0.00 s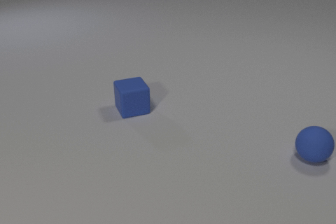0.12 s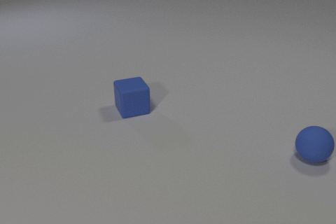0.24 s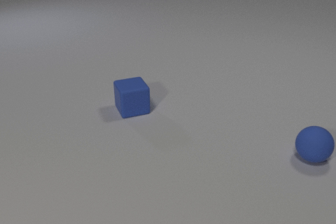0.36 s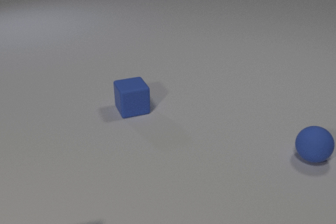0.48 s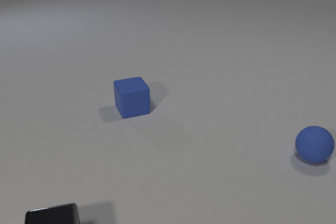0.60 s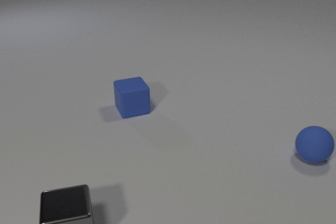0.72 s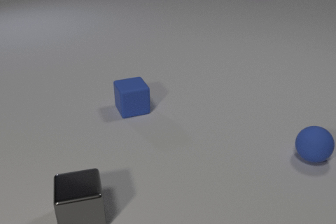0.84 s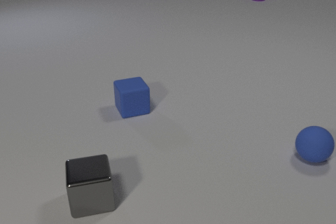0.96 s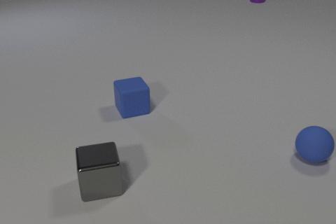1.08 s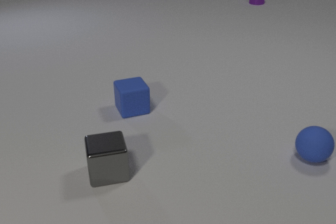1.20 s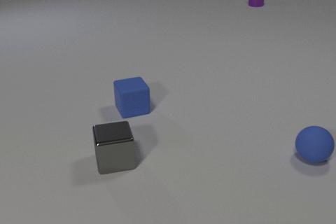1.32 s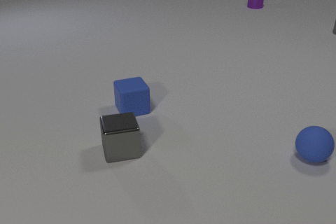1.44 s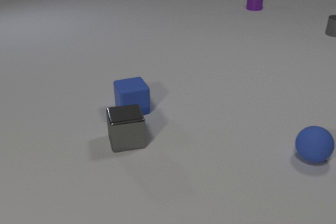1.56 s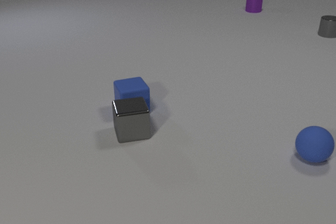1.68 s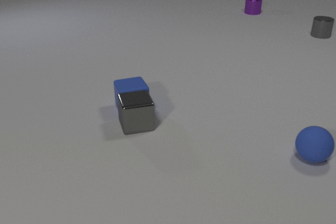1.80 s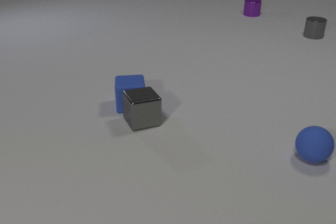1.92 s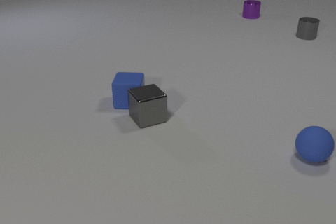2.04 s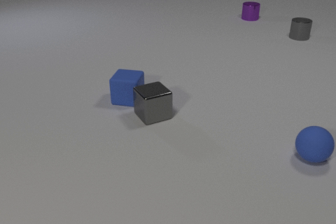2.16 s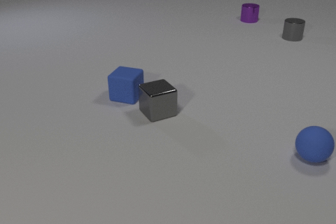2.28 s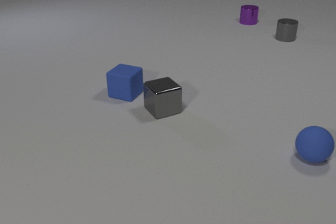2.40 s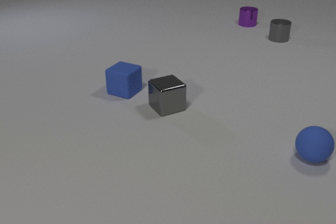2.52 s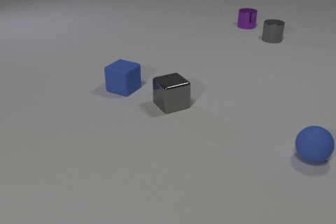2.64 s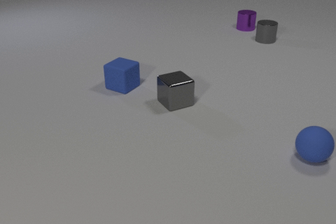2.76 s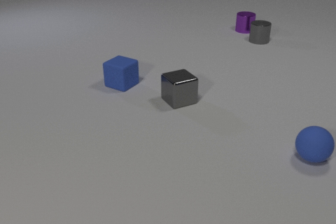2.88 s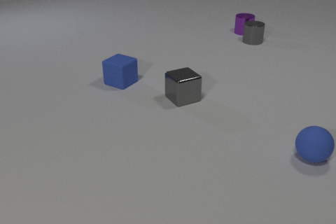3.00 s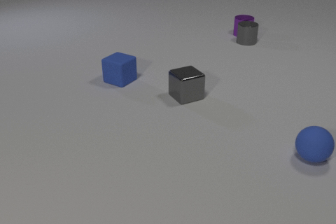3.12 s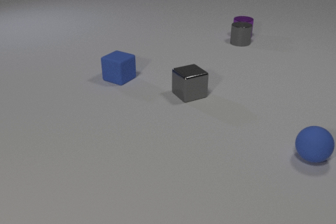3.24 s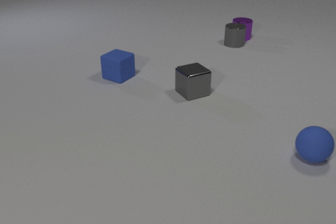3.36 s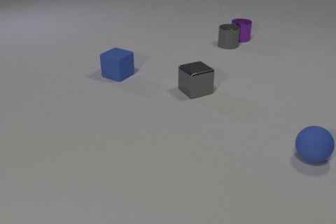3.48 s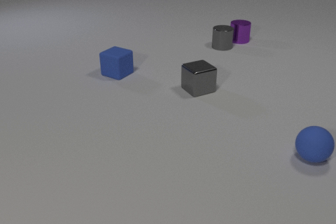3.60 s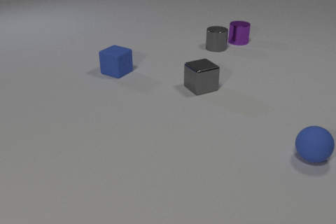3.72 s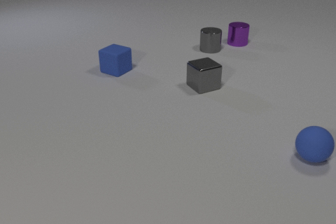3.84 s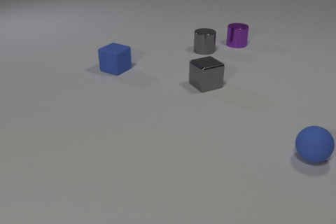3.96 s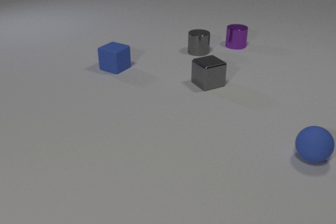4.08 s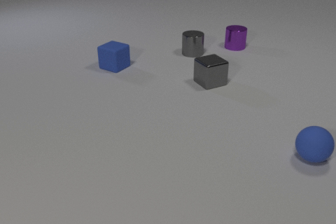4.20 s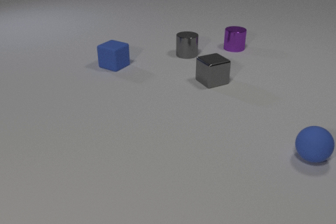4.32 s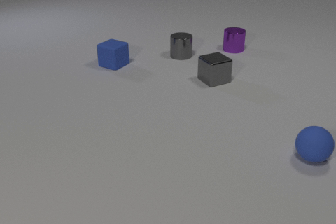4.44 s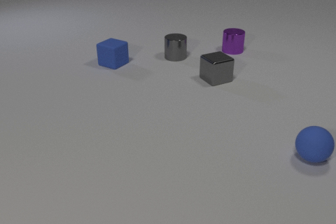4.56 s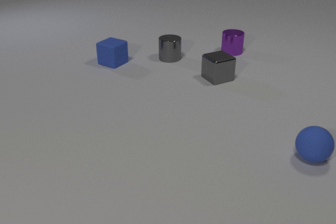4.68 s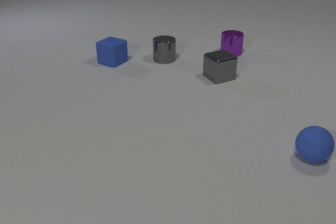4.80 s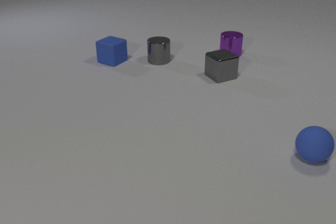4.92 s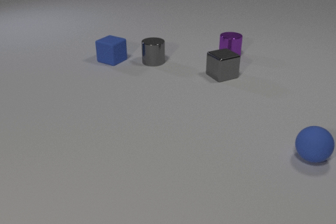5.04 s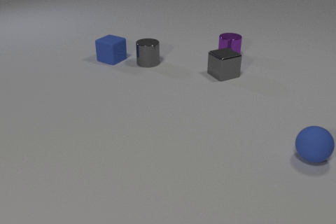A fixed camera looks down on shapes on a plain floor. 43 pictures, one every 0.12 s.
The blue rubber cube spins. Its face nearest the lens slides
to the left.
The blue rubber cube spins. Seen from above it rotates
clockwise.
0.00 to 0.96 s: The gray metal cube comes in at the bottom edge, slides away from the camera and to the right. The purple metal cylinder comes in at the top edge, slides toward the camera.
0.96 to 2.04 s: The gray metal cube slides away from the camera and to the right. The blue rubber cube slides away from the camera, spins clockwise seen from above by about 30 degrees, its near face sliding to the left. The purple metal cylinder slides toward the camera. The gray metal cylinder comes in at the right edge, slides to the left and toward the camera. The gray metal cube and the blue rubber cube collide.
2.04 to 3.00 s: The gray metal cube slides away from the camera and to the right. The blue rubber cube slides away from the camera, spins so that its near face slides to the left, clockwise seen from above. The purple metal cylinder slides toward the camera. The gray metal cylinder slides to the left and toward the camera.
3.00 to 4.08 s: The gray metal cube slides away from the camera and to the right. The blue rubber cube slides away from the camera. The purple metal cylinder slides toward the camera. The gray metal cylinder slides to the left and toward the camera. The purple metal cylinder and the gray metal cylinder collide.
4.08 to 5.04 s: The gray metal cube slides away from the camera and to the right. The blue rubber cube slides away from the camera. The purple metal cylinder slides toward the camera. The gray metal cylinder slides to the left and toward the camera.
How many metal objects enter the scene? 3.
How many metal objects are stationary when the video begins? 0.
How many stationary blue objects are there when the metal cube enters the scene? 2.
